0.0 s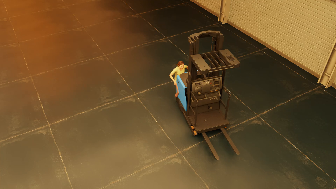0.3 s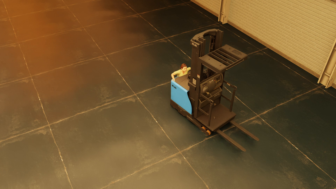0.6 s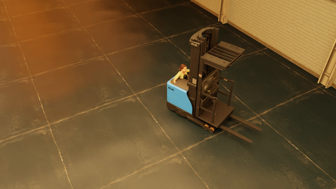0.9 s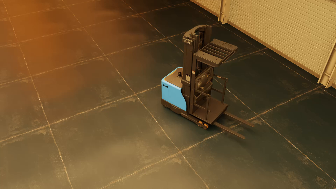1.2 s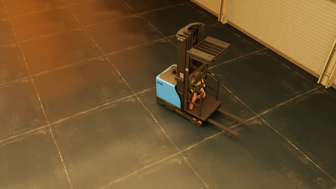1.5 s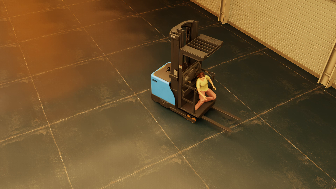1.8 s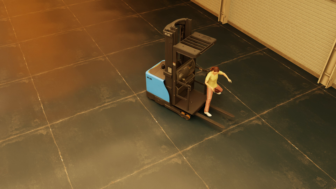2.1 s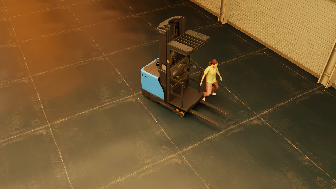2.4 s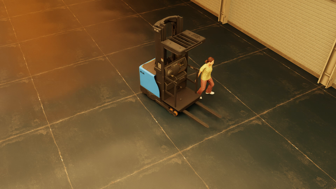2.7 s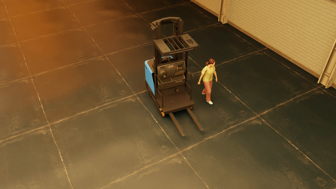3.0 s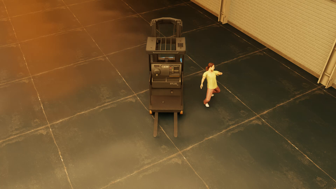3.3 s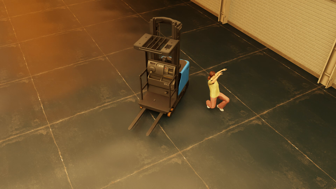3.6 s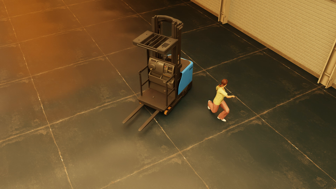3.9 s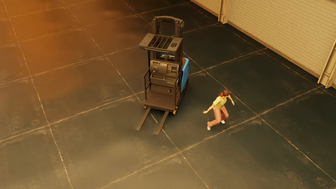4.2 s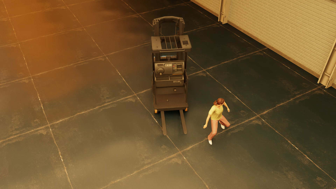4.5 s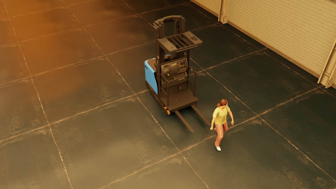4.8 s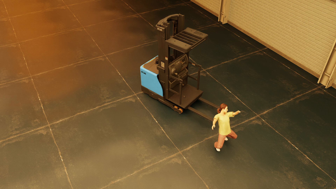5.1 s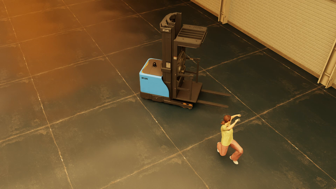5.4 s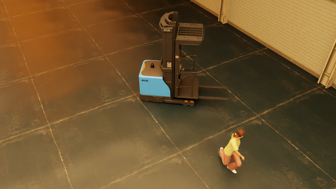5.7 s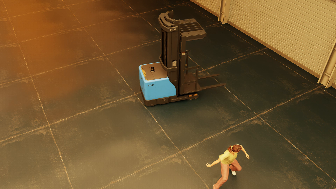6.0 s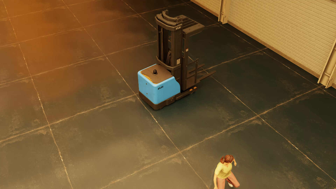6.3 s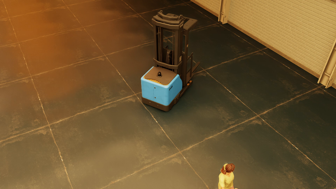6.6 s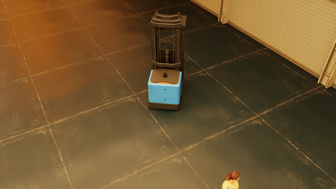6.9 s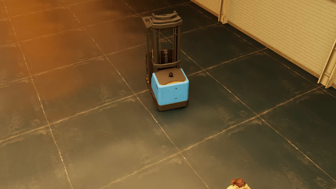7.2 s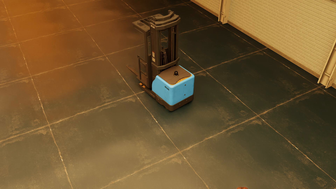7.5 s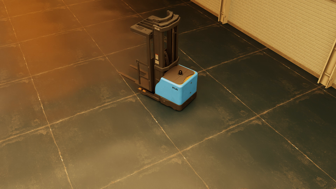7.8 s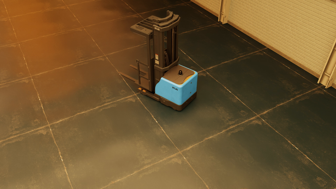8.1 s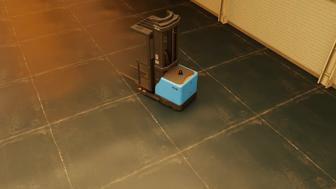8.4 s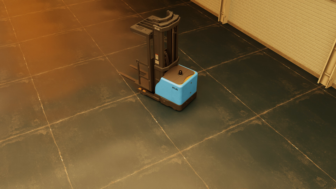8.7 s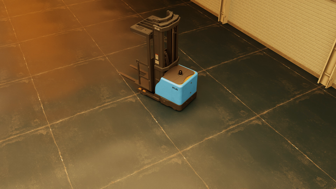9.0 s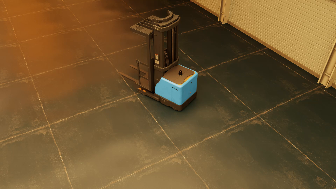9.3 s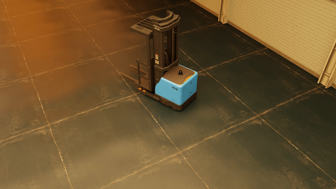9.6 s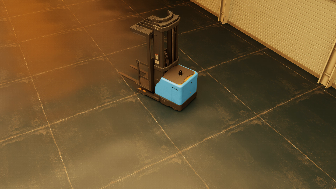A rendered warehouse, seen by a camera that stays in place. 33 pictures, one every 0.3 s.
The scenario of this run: Near miss between a forklift and a person.
